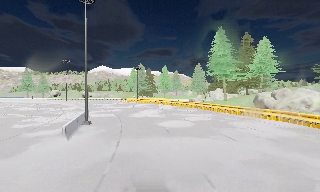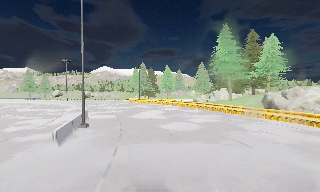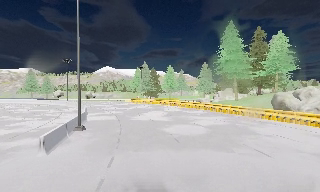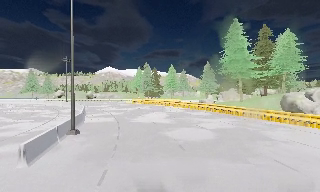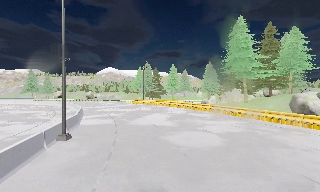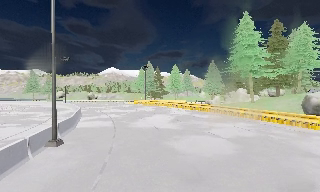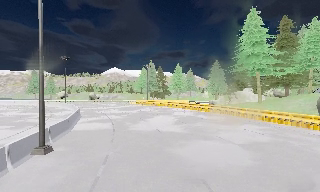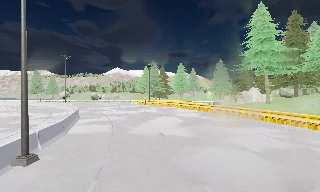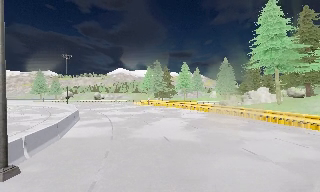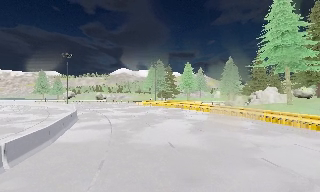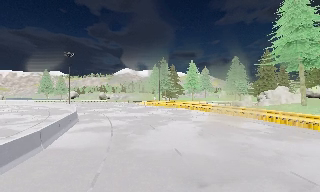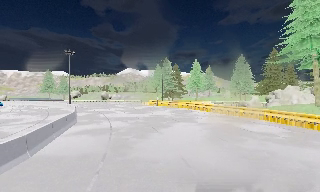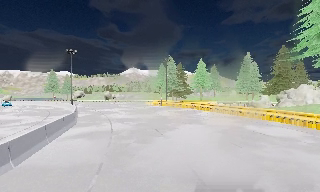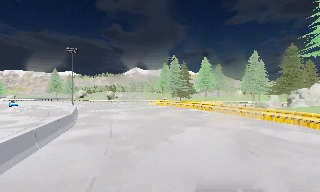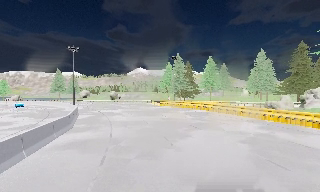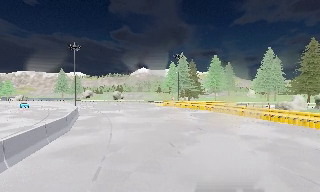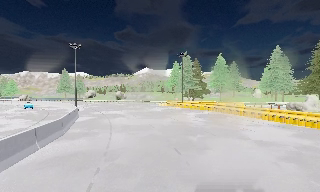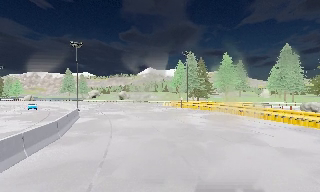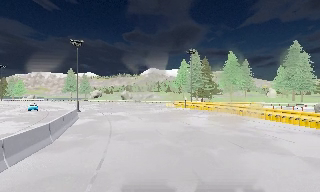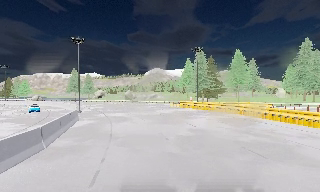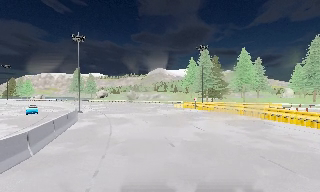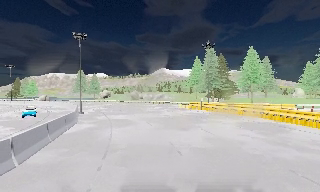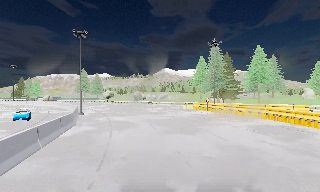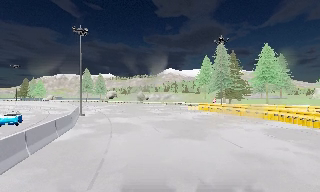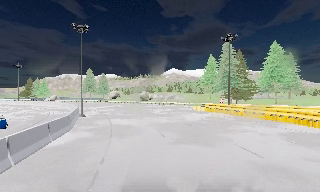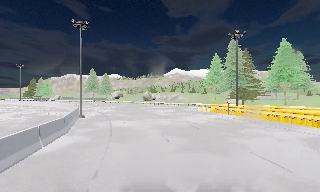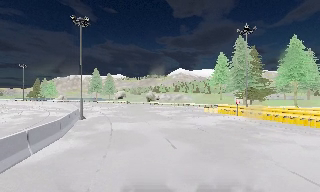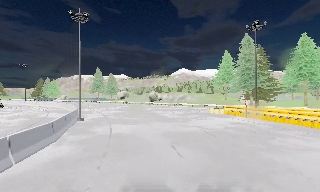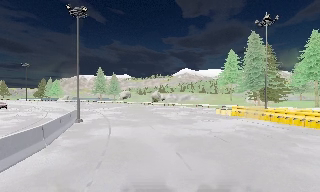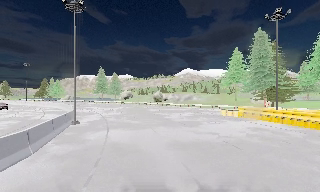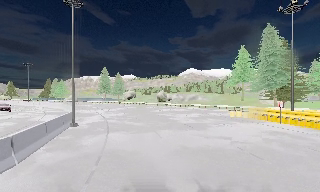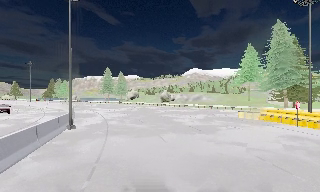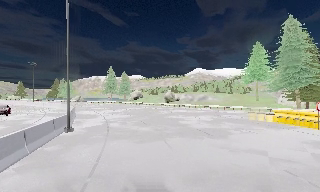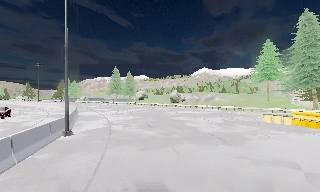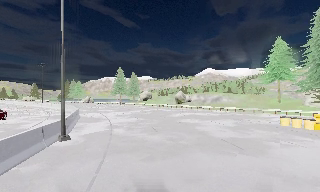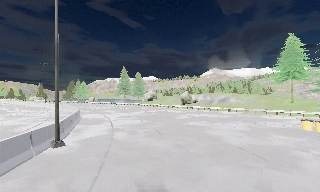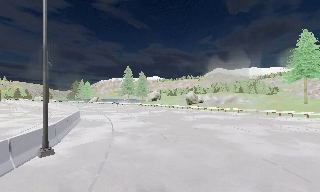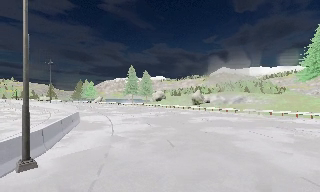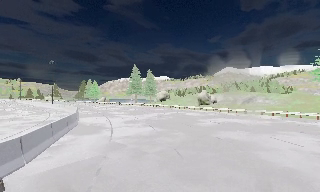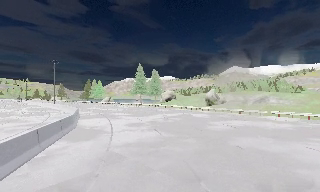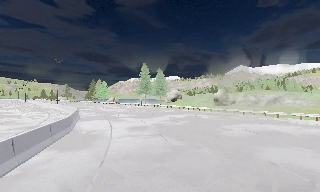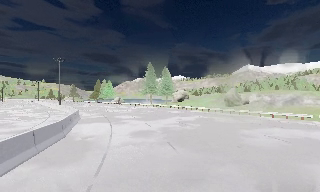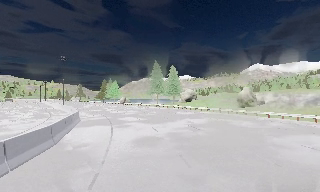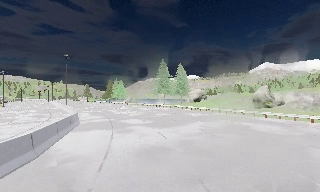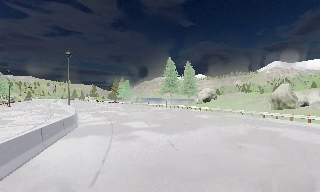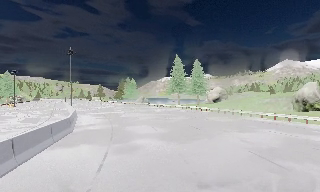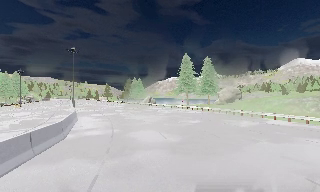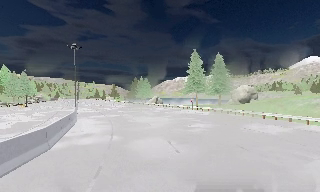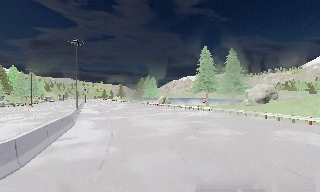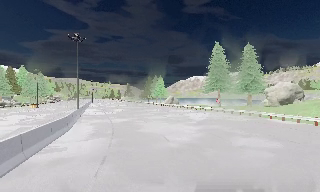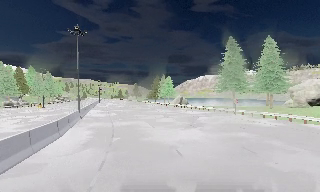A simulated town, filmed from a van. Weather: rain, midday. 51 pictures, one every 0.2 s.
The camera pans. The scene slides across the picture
to the right.
The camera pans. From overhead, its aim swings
counterclockwise.
0.0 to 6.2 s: The camera swings to its left by about 30 degrees, and the scene slides to the right. It travels forward, about 40 m.
6.2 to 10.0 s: The scene slides to the right, as the camera pans about 40 degrees to its left. It travels forward, about 40 m. It gains speed.
The film runs forward here.
